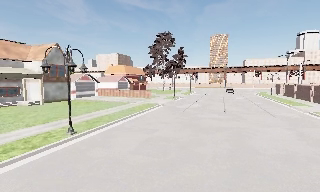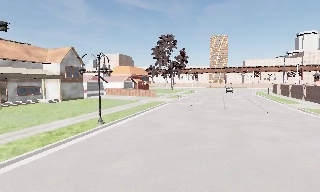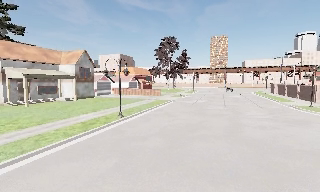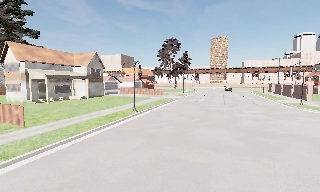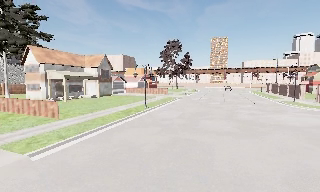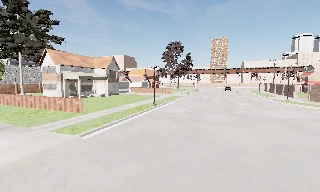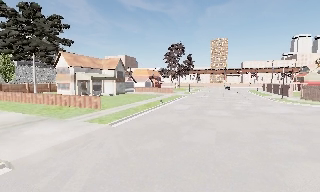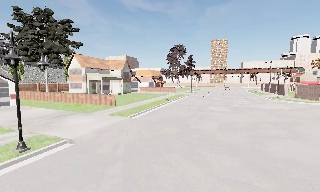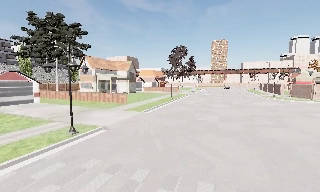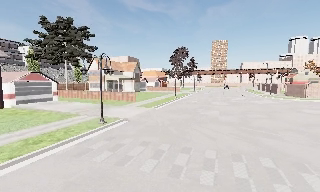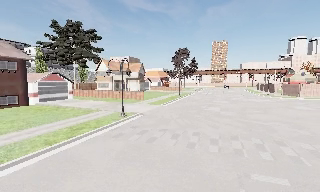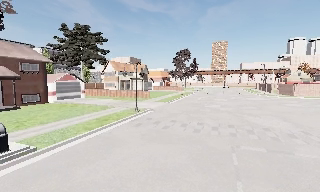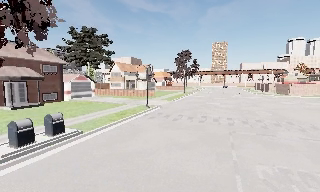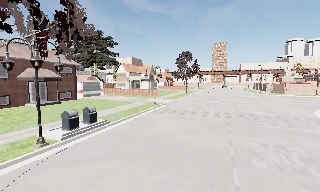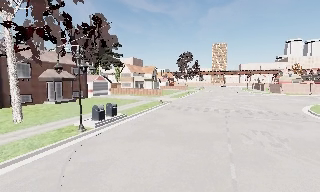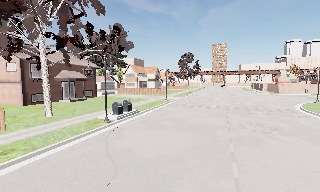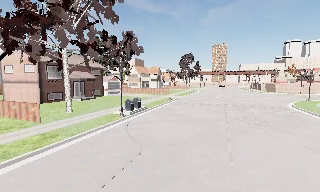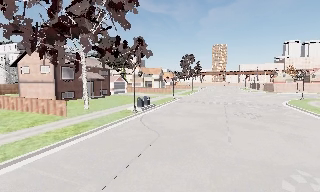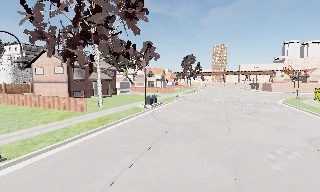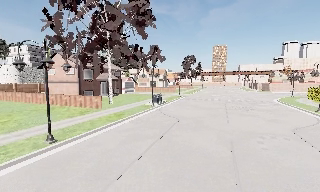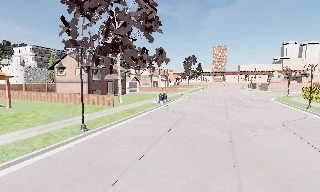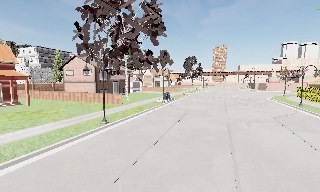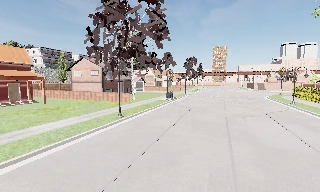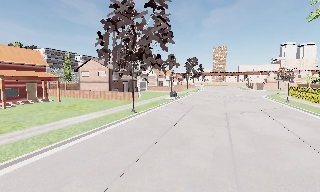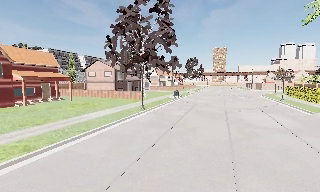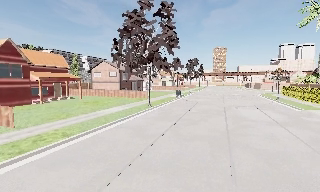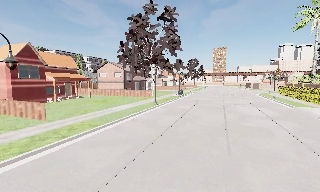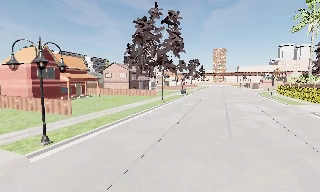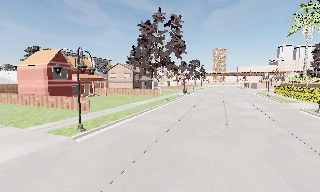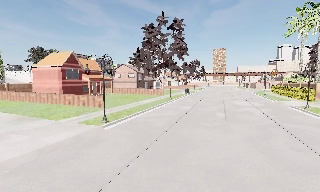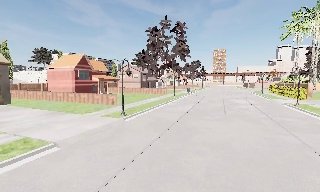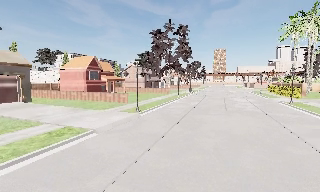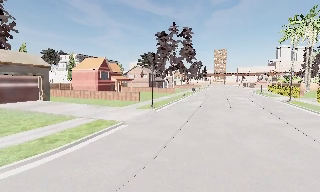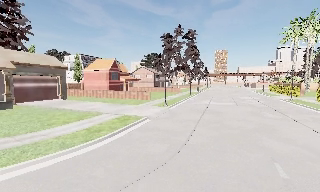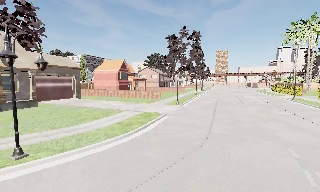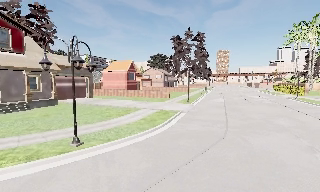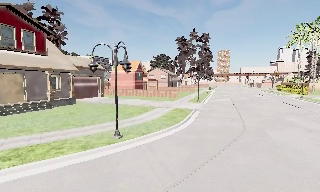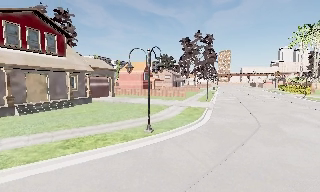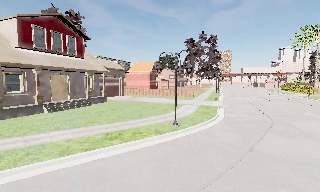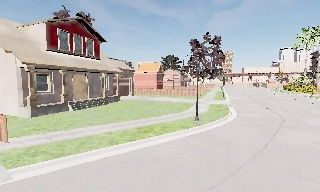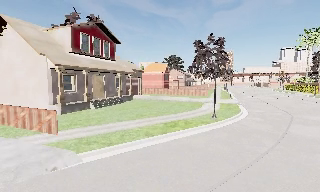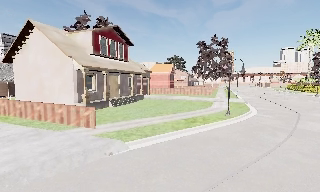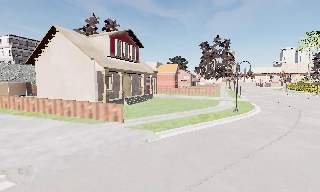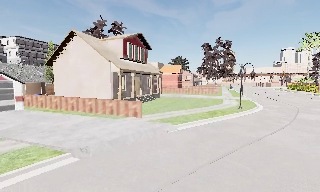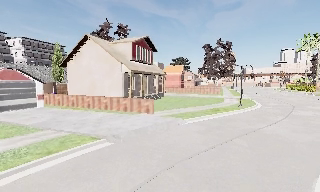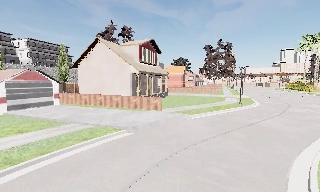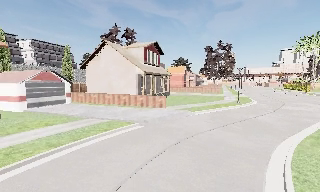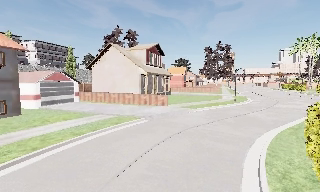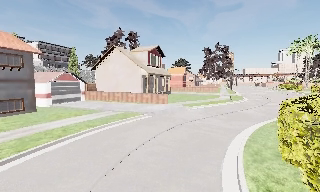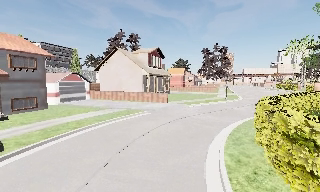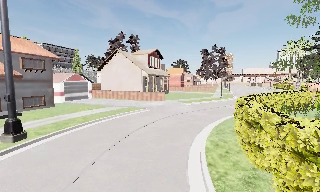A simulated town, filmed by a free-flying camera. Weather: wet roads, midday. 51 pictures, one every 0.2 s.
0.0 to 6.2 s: The camera travels backward, about 65 m, so what stands in front gets smaller.
6.2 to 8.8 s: The camera travels to its left and backward, about 25 m, so close, fixed things drift to the right.
8.8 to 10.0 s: The camera travels backward, about 9 m, so what stands in front gets smaller.
The film runs forward here.
